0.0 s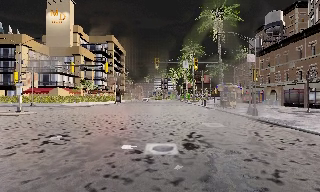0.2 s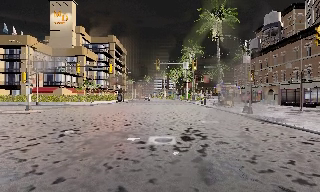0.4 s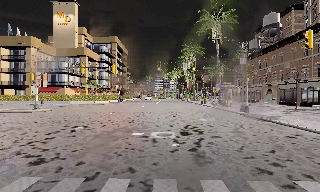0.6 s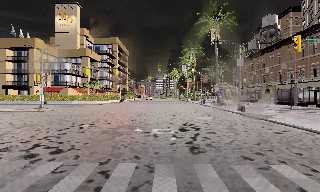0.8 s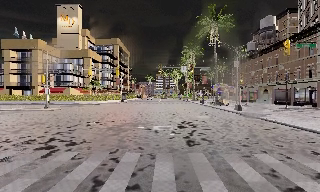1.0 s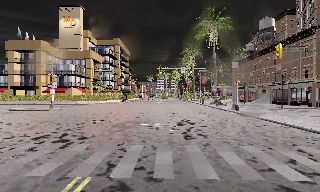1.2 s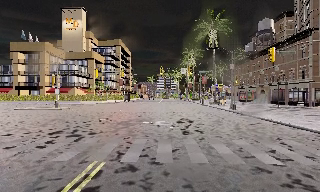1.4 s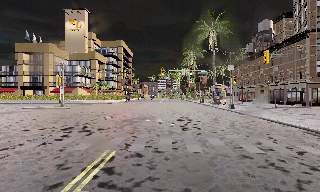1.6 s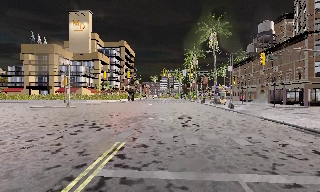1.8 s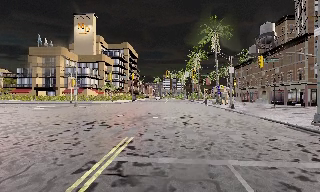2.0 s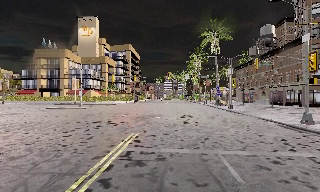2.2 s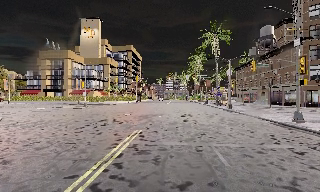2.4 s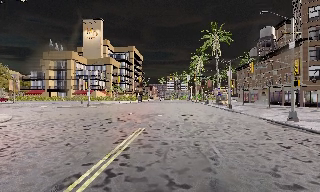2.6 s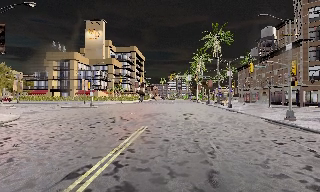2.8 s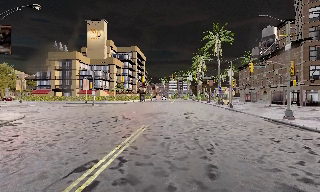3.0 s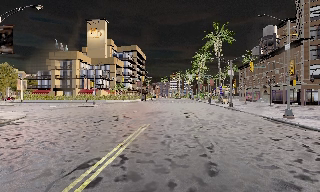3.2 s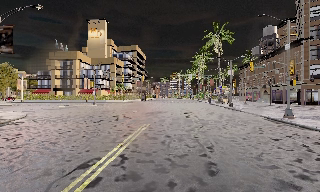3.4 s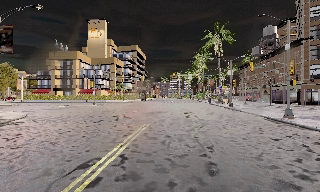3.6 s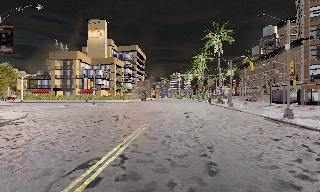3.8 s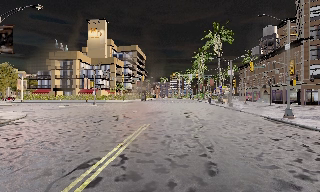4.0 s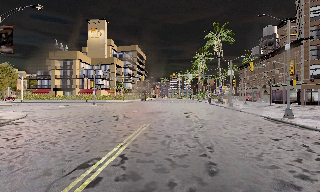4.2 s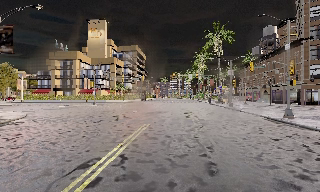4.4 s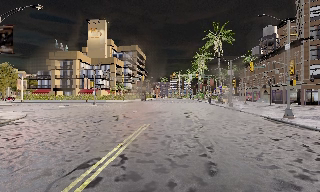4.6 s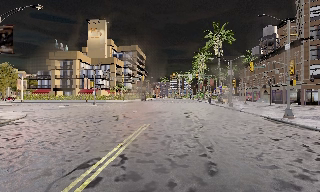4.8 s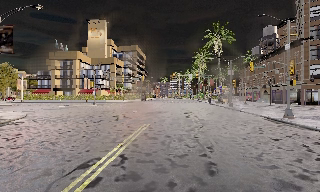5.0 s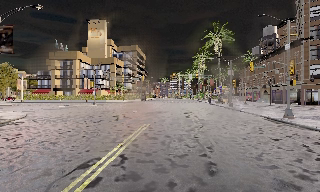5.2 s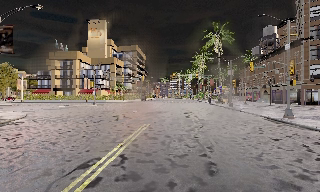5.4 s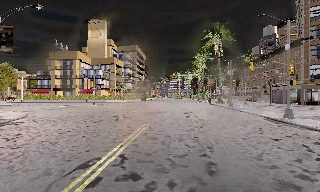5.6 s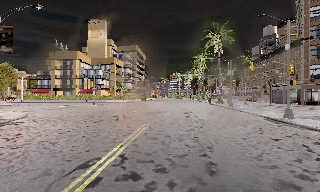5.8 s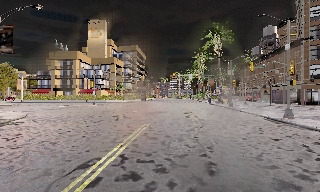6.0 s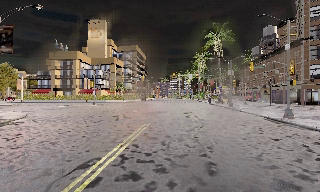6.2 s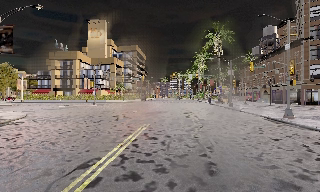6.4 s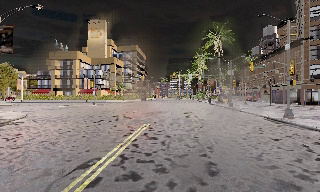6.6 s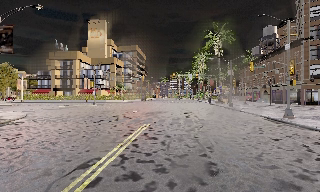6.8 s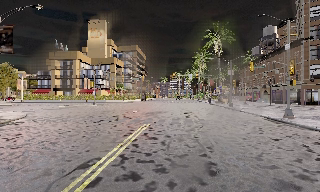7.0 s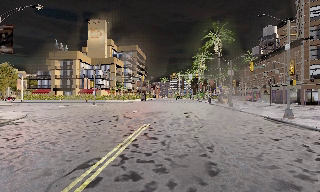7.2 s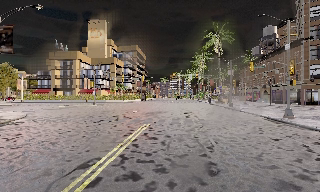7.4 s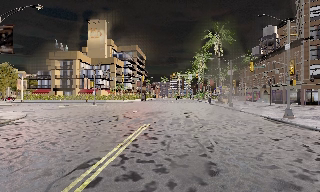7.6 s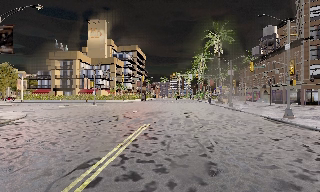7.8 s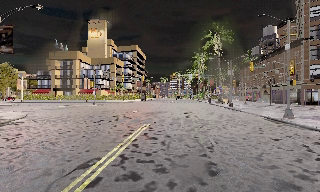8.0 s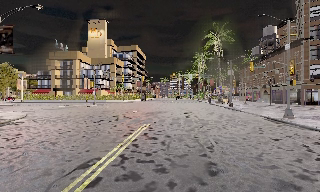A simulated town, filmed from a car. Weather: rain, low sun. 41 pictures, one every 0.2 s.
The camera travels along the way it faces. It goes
backward.
0.0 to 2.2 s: The camera travels backward, about 10 m, so what stands in front gets smaller.
2.2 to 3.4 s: The camera travels backward, about 1.5 m, so what stands in front gets smaller. It loses speed.
3.4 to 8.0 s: The camera keeps its place and its aim.
The film runs backward here.
